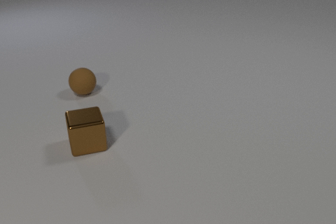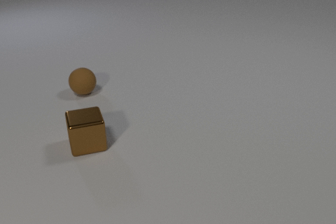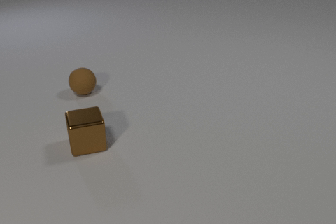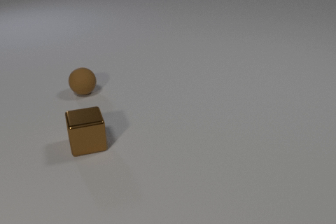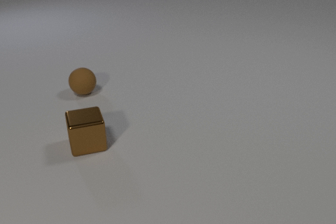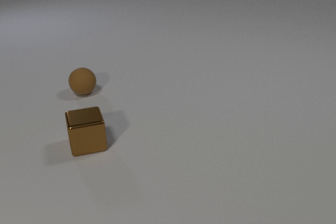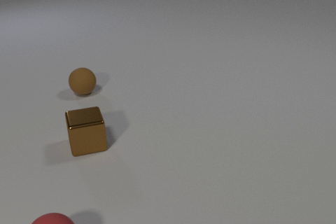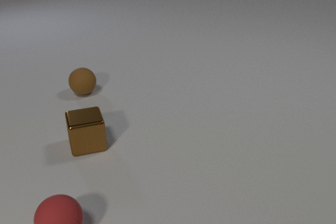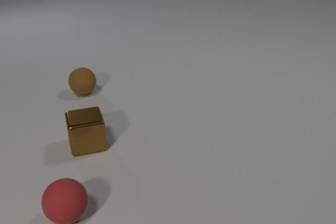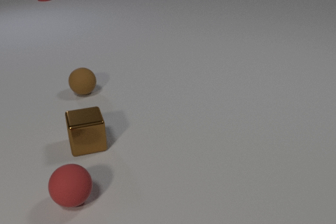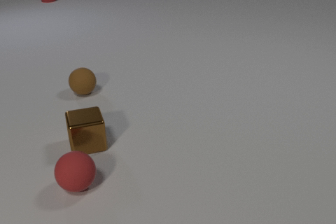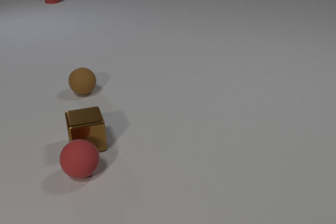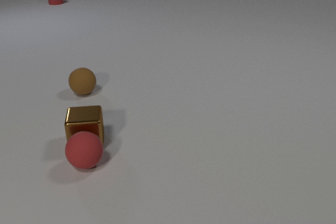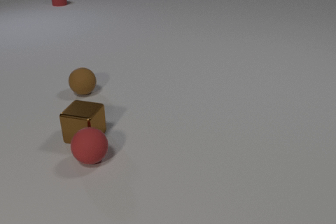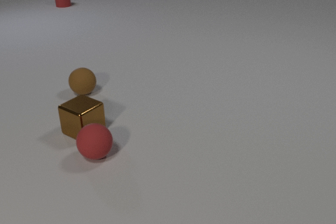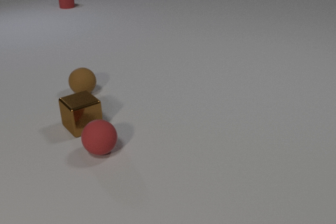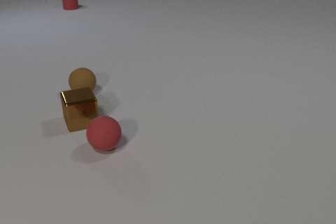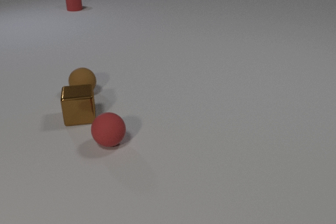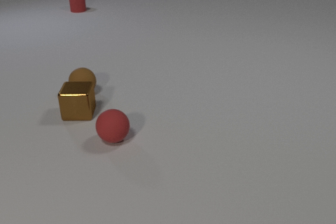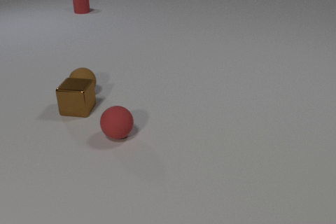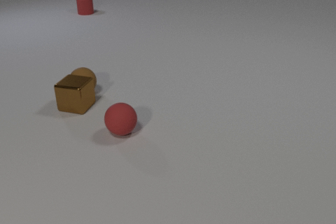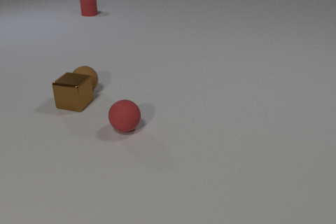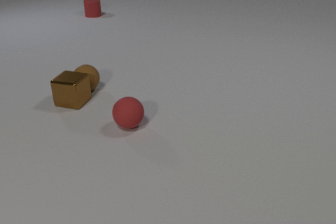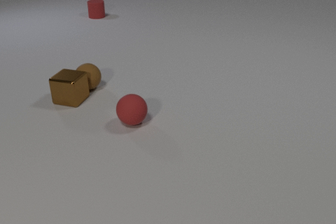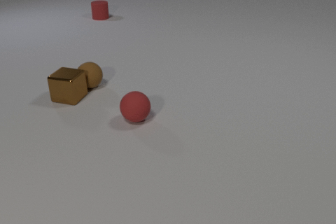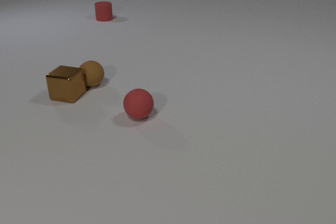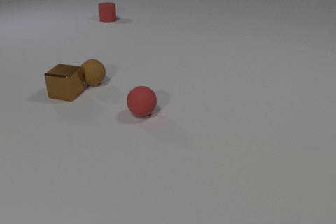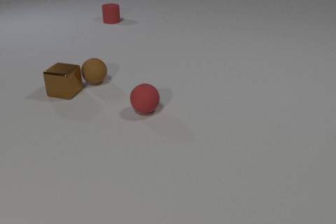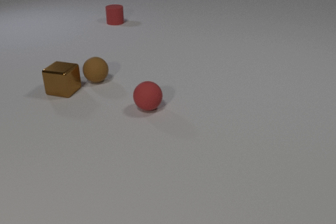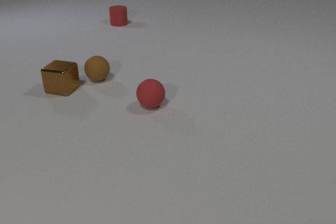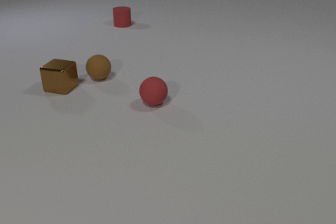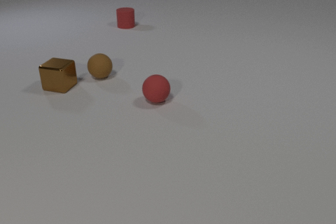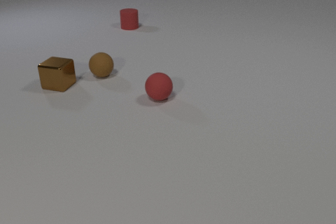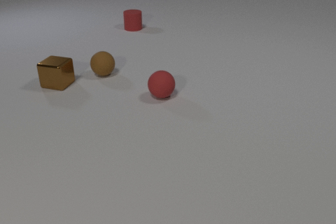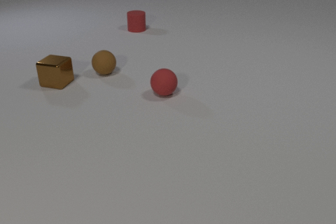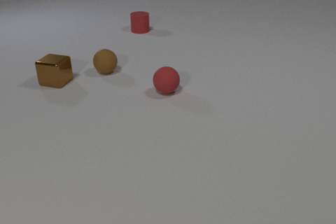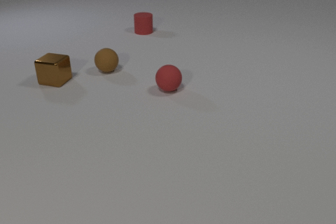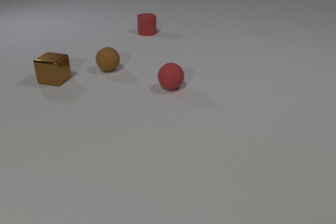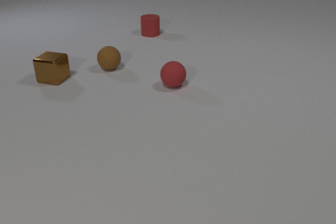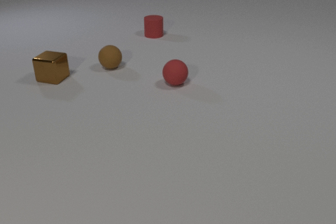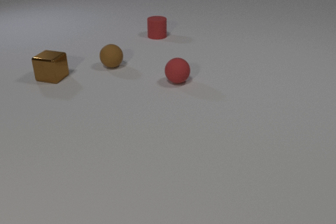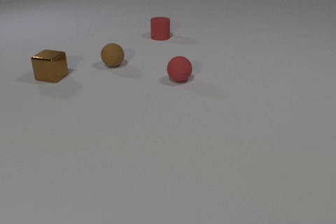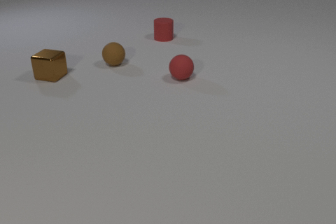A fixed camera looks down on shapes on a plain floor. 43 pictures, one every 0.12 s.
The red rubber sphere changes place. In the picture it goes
away from the camera.
The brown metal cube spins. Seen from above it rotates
clockwise.
0.00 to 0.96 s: The red rubber sphere comes in at the bottom edge, rolls away from the camera. The red rubber cylinder comes in at the top edge, slides toward the camera and to the right.
0.96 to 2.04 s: The red rubber sphere rolls away from the camera and to the right. The brown metal cube slides away from the camera, spins so that its near face slides to the left, clockwise seen from above. The red rubber cylinder slides toward the camera and to the right. The red rubber sphere and the brown metal cube collide.
2.04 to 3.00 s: The red rubber sphere rolls away from the camera and to the right. The brown metal cube slides away from the camera, spins clockwise seen from above by about 30 degrees, its near face sliding to the left. The red rubber cylinder slides toward the camera and to the right. The brown rubber sphere rolls away from the camera and to the right. The brown metal cube and the brown rubber sphere collide.
3.00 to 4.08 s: The red rubber sphere rolls away from the camera and to the right. The brown metal cube slides away from the camera. The red rubber cylinder slides toward the camera and to the right. The brown rubber sphere rolls away from the camera and to the right.
4.08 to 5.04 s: The red rubber sphere rolls away from the camera and to the right. The brown metal cube slides away from the camera. The red rubber cylinder slides toward the camera and to the right. The brown rubber sphere rolls away from the camera and to the right.
What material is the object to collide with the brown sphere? metal.
How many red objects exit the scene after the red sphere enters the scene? 0.
What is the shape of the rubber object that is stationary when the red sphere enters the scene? sphere.
